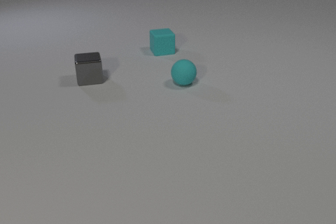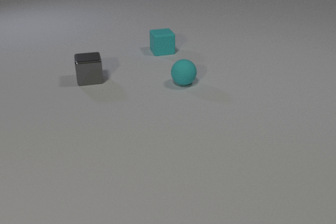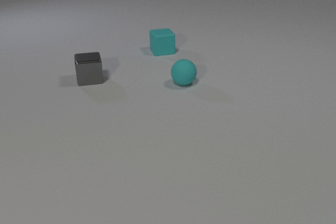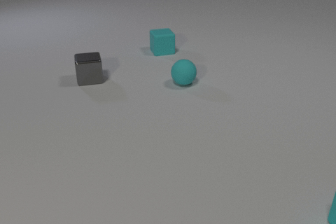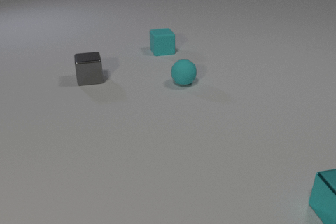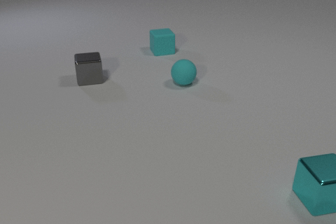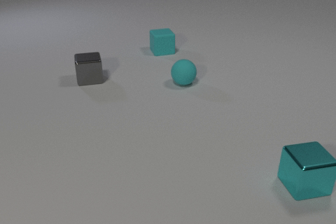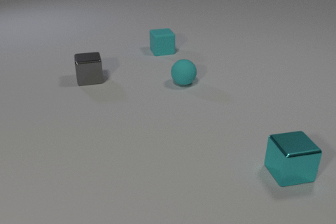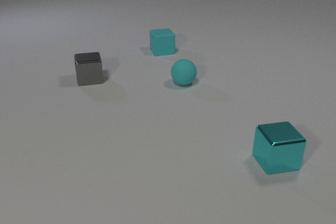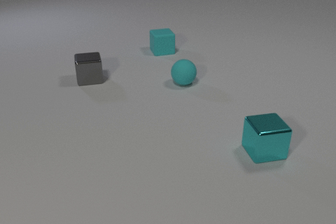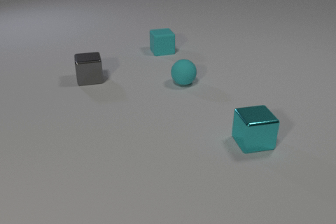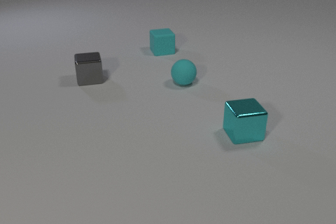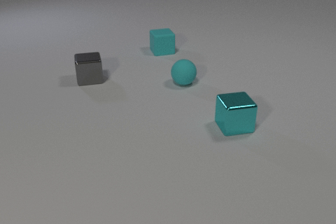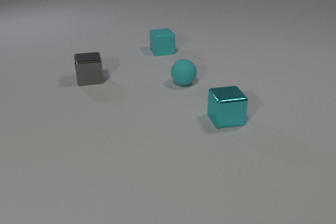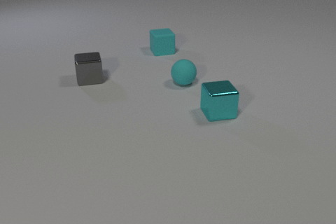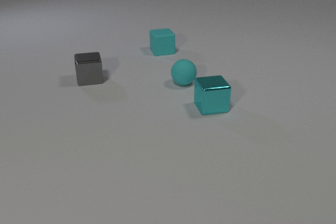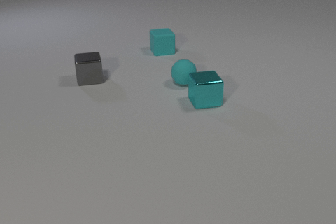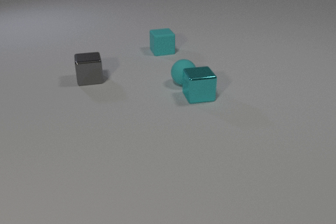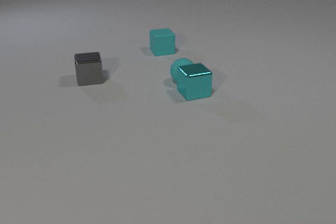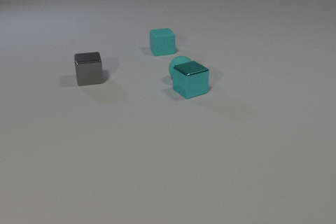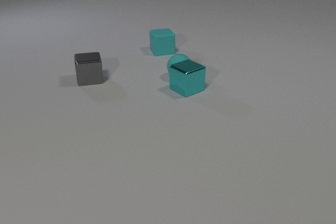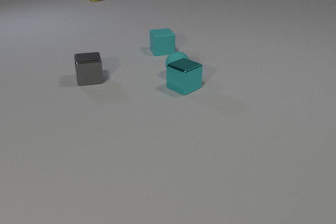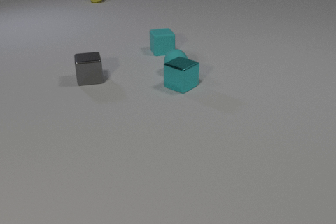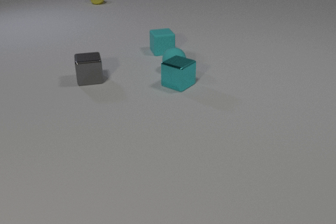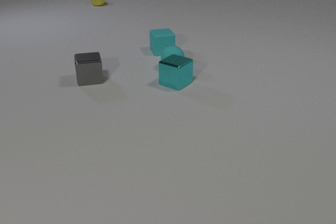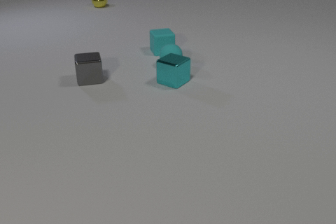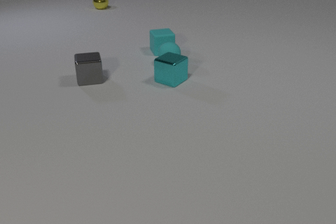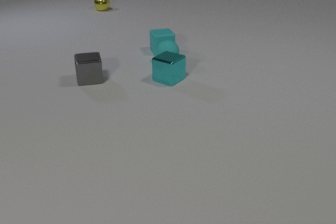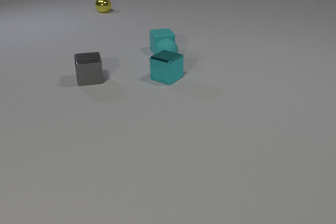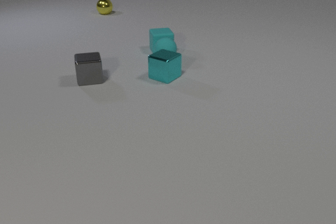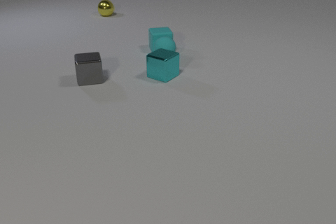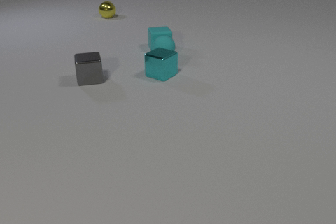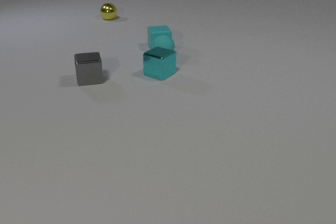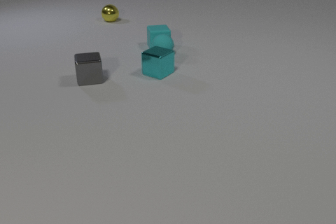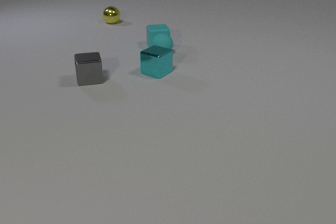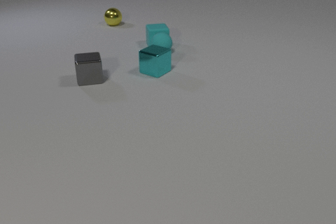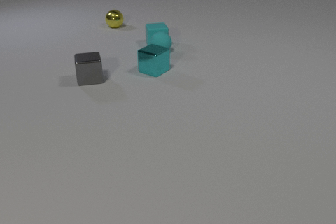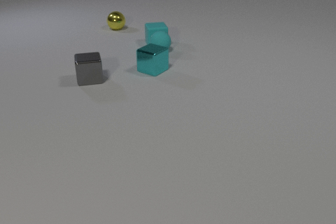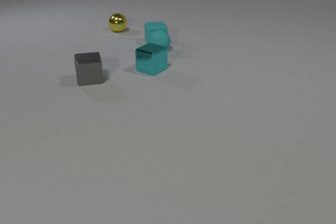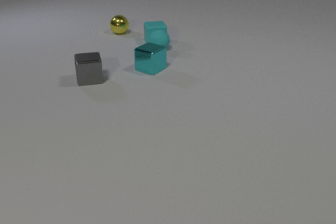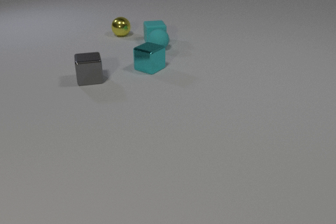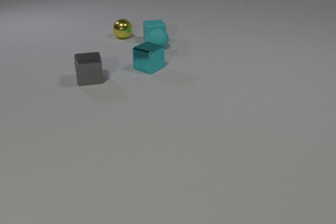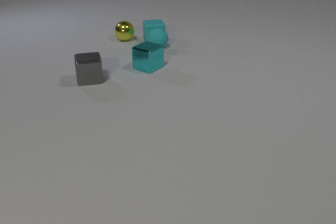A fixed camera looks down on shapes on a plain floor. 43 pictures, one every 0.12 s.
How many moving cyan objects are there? 3.
What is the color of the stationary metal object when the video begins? gray.
How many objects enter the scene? 2.
0.00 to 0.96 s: The cyan metal cube comes in at the right edge, slides to the left and away from the camera.
0.96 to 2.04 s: The cyan metal cube slides away from the camera and to the left.
2.04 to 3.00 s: The cyan metal cube slides away from the camera and to the left, spins counterclockwise seen from above by about 45 degrees, its near face sliding to the right. The cyan rubber sphere rolls away from the camera. The yellow metal sphere comes in at the top edge, rolls toward the camera. The cyan metal cube and the cyan rubber sphere collide.
3.00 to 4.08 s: The cyan metal cube slides away from the camera and to the left. The cyan rubber sphere rolls away from the camera. The yellow metal sphere rolls toward the camera. The cyan rubber cube slides away from the camera. The cyan rubber sphere and the cyan rubber cube collide.
4.08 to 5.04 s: The cyan metal cube slides away from the camera and to the left. The cyan rubber sphere rolls away from the camera. The yellow metal sphere rolls toward the camera. The cyan rubber cube slides away from the camera.
